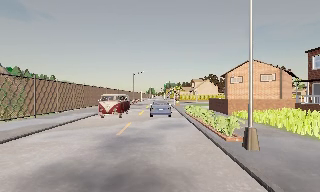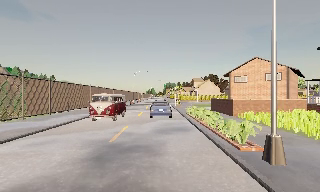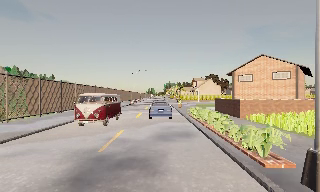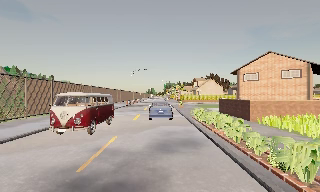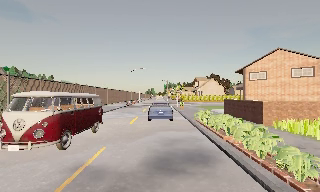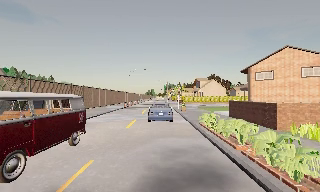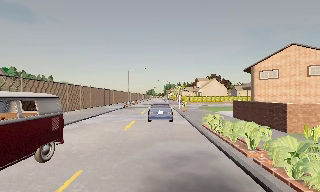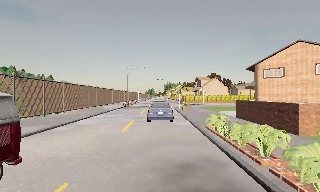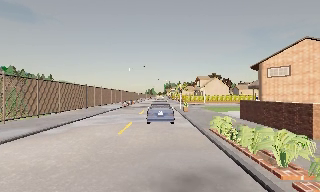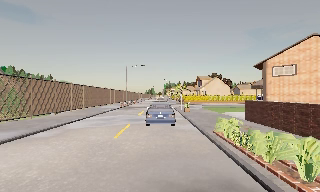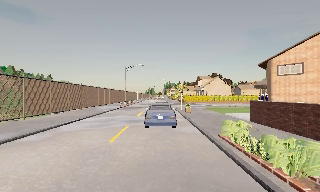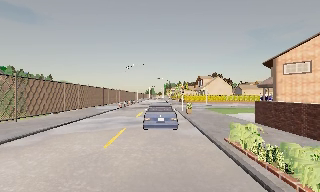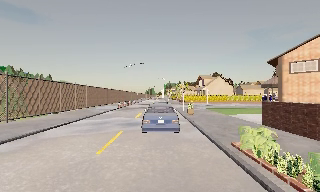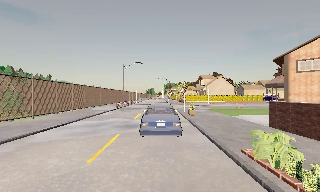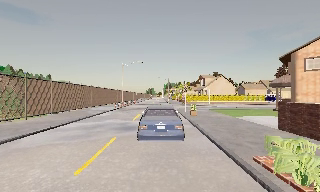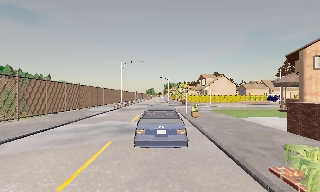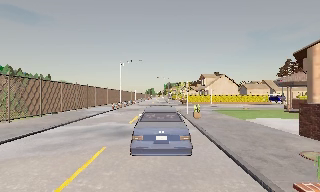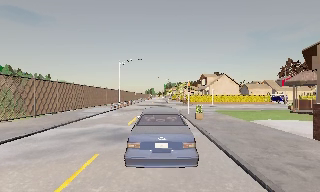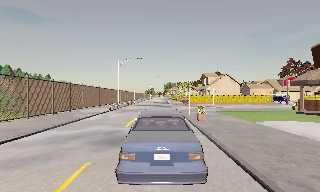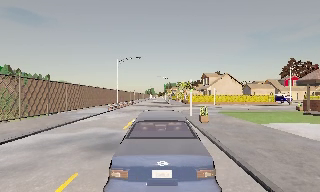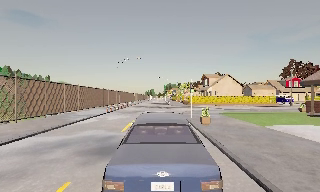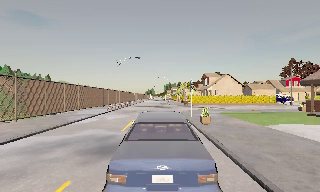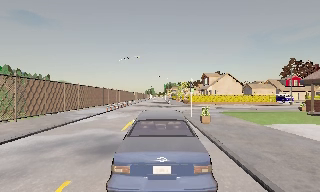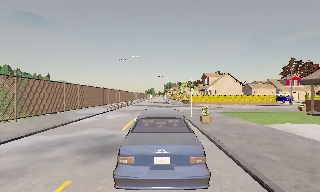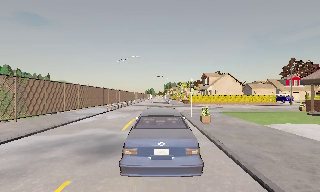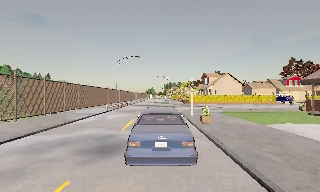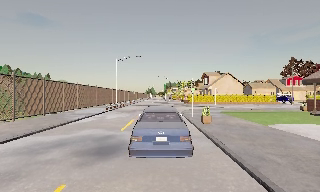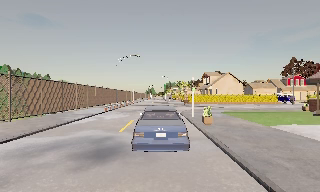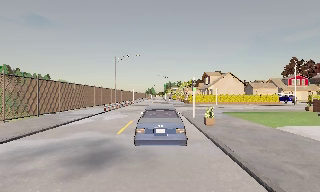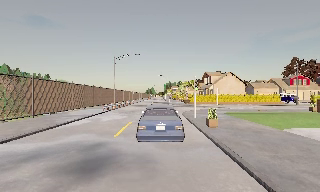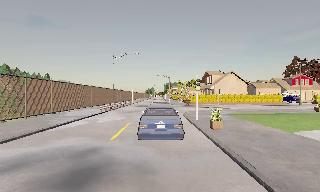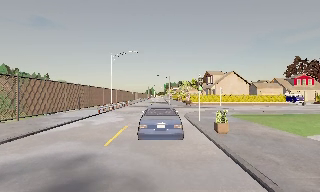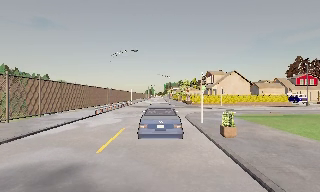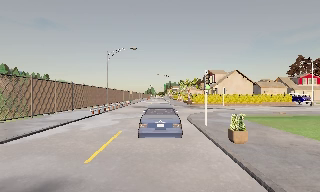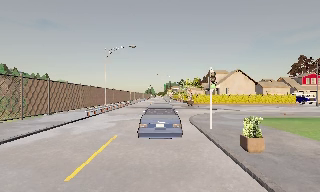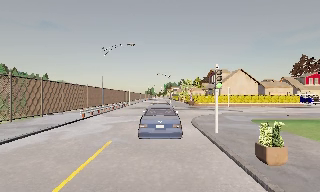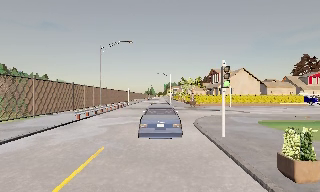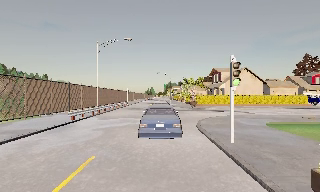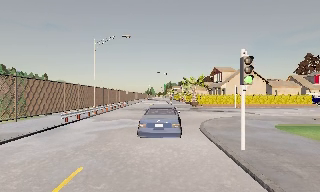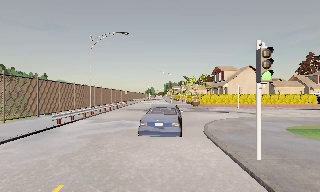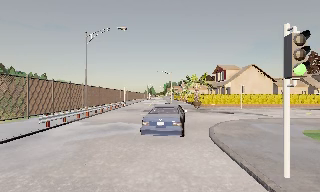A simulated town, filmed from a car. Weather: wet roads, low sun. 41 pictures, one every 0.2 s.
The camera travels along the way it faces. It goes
forward.
0.0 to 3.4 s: The camera travels forward, about 14 m, so what stands in front looms larger. It loses speed.
3.4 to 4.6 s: The camera travels forward, about 1.5 m, so what stands in front looms larger. It loses speed.
4.6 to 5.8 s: The camera travels forward, about 1.5 m, so what stands in front looms larger. It gains speed.
5.8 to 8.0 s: The camera travels forward, about 9 m, so what stands in front looms larger.
The film runs forward here.
